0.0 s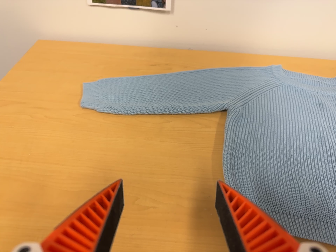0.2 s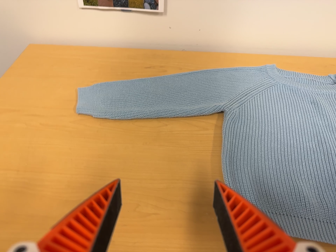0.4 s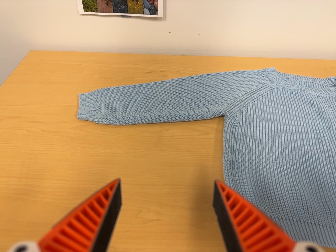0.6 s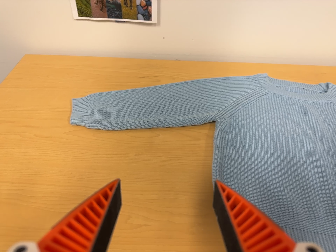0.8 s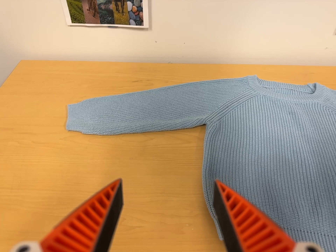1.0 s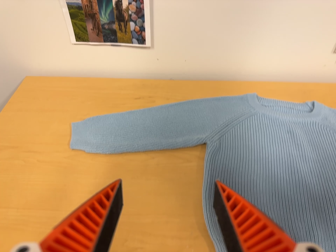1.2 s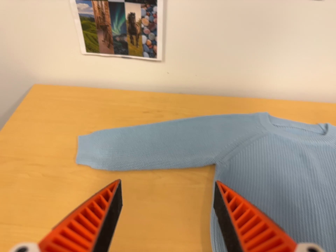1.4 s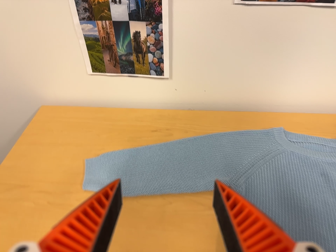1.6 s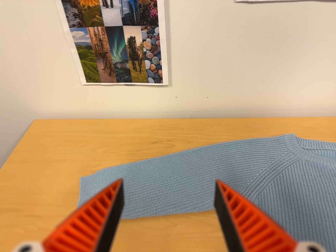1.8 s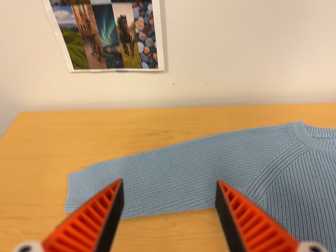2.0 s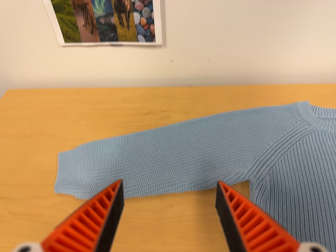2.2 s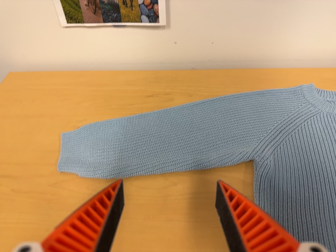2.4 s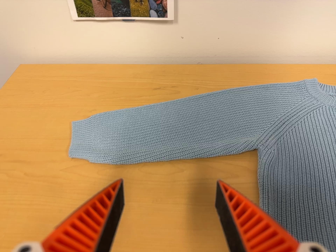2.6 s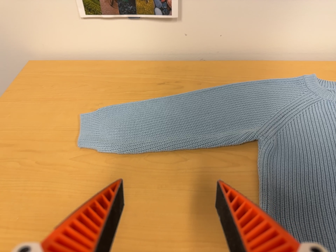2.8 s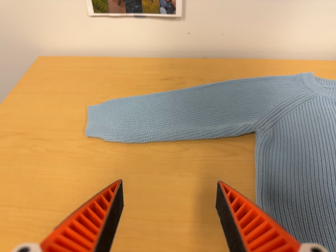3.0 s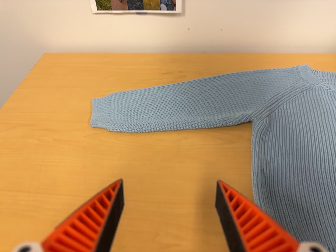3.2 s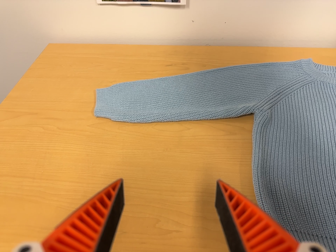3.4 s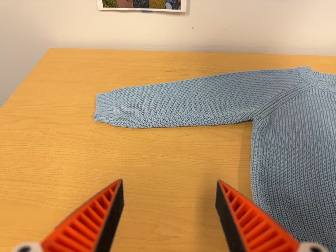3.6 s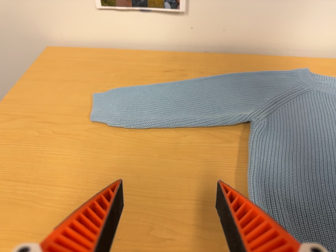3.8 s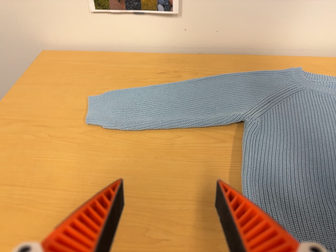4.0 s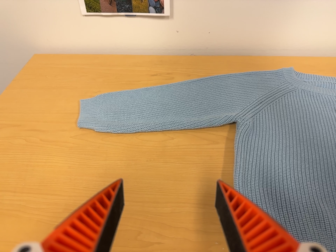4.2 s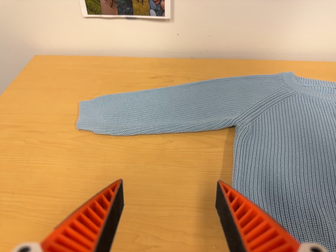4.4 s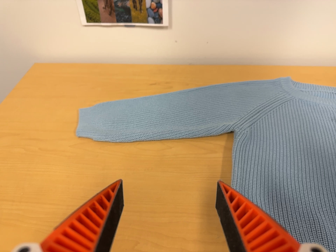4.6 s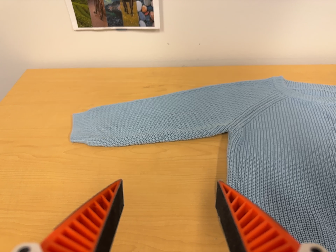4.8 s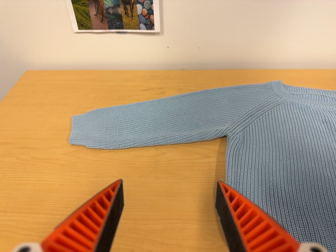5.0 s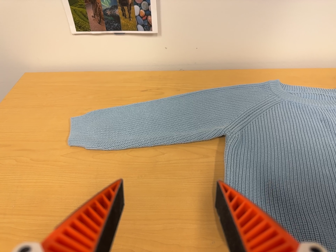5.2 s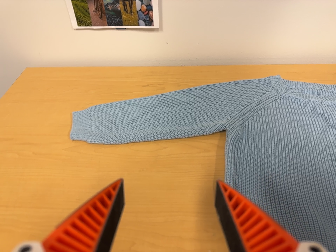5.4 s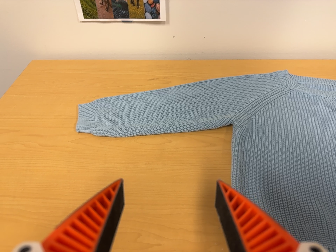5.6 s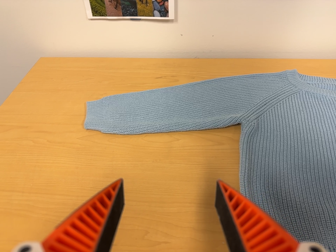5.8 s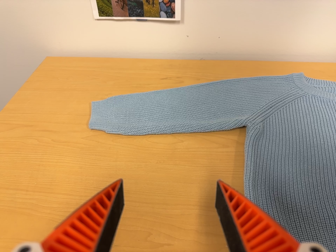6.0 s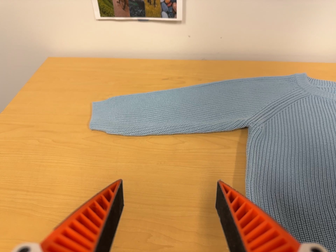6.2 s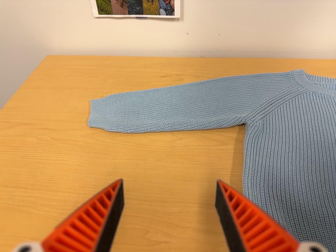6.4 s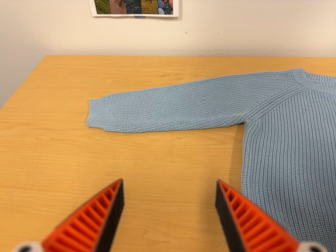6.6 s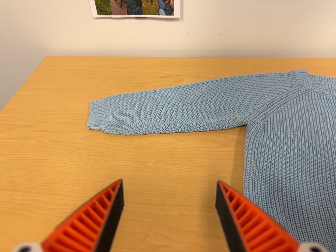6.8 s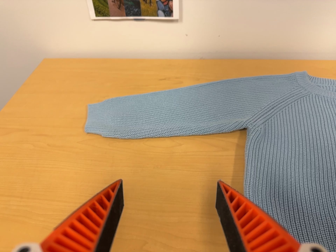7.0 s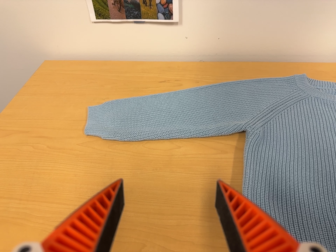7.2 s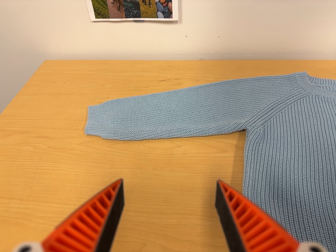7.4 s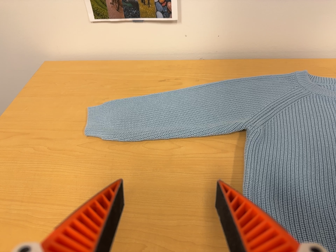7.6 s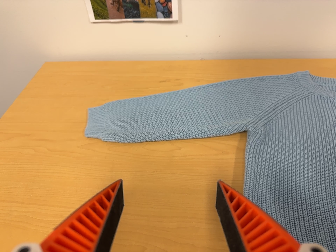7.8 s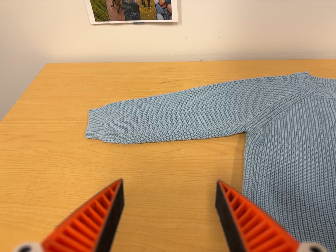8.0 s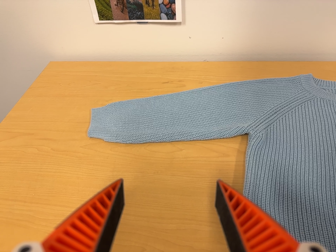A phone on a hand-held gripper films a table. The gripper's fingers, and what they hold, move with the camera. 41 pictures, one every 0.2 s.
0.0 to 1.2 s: The camera travels toward the top of its view, about 12 cm, so close, fixed things drift downward.
1.2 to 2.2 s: The camera travels forward, about 16 cm, so what stands in front looms larger.
2.2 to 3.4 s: The camera travels backward and toward the bottom of its view, about 12 cm, so what stands in front gets smaller.
3.4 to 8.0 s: The camera shifts only a little, or ends up much as it began.
The film runs forward here.
